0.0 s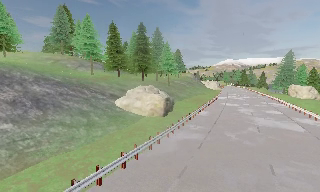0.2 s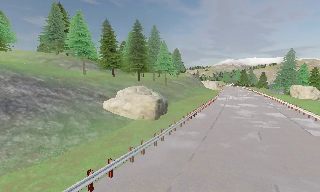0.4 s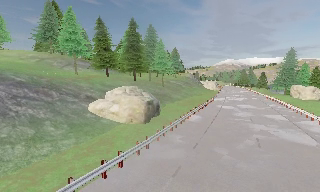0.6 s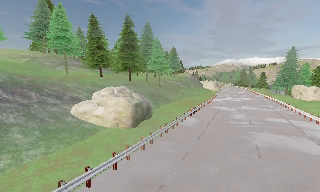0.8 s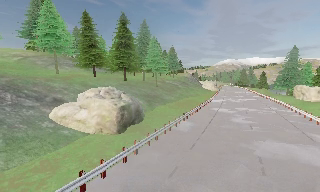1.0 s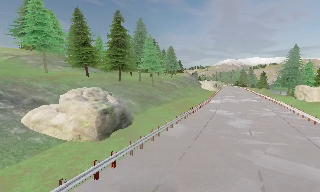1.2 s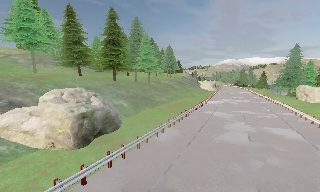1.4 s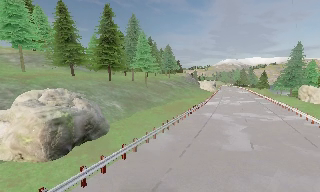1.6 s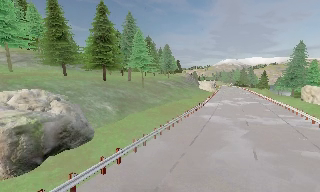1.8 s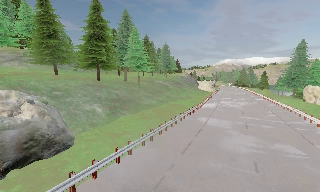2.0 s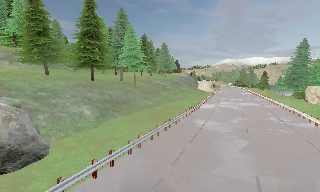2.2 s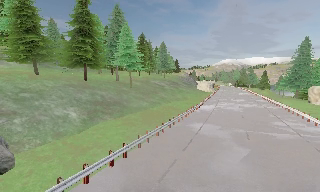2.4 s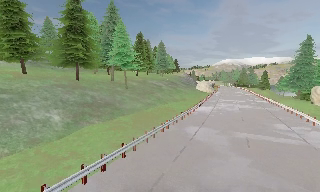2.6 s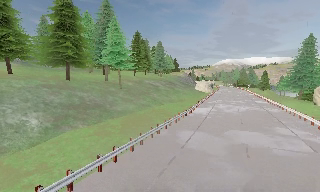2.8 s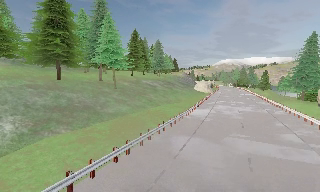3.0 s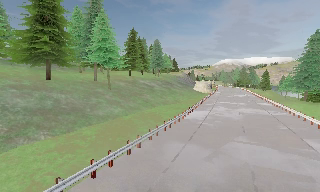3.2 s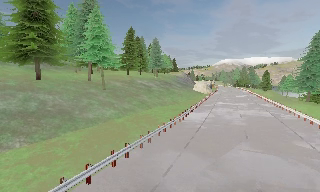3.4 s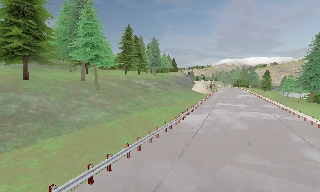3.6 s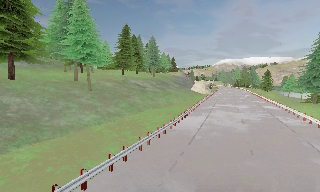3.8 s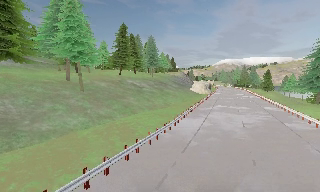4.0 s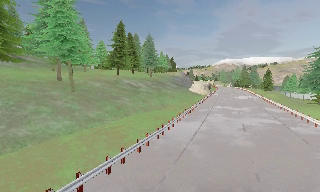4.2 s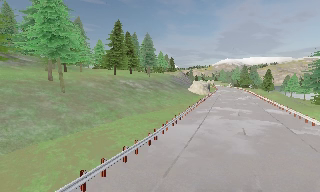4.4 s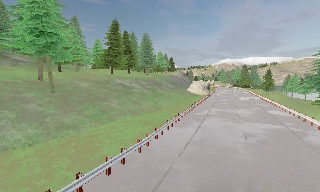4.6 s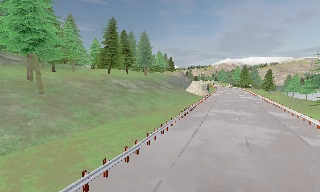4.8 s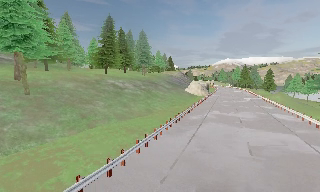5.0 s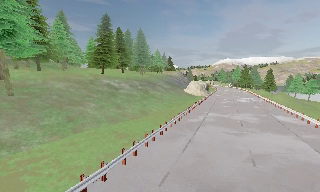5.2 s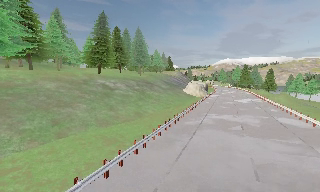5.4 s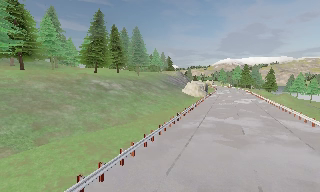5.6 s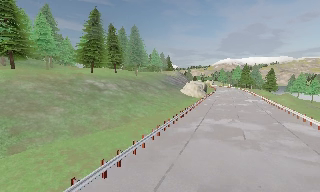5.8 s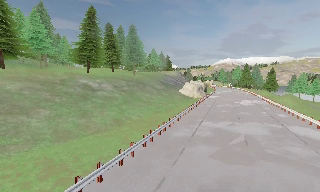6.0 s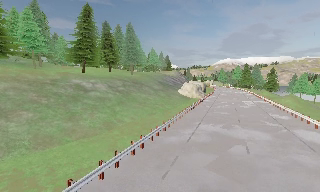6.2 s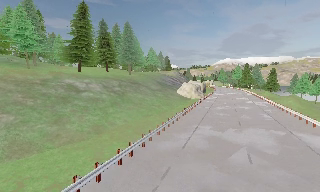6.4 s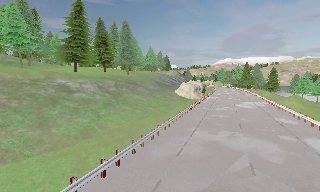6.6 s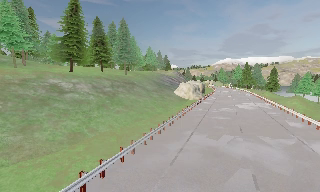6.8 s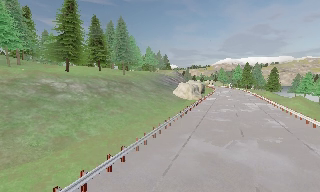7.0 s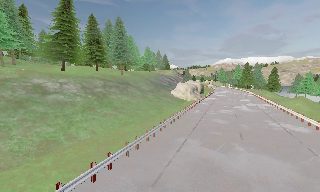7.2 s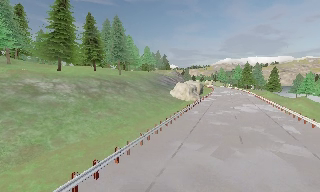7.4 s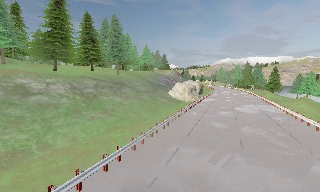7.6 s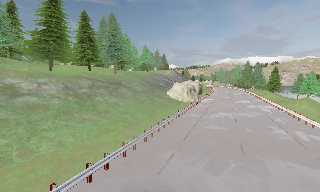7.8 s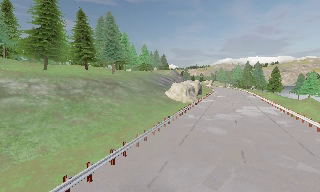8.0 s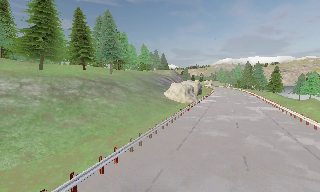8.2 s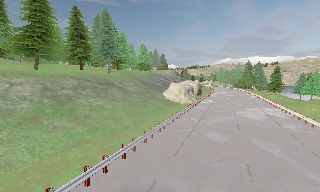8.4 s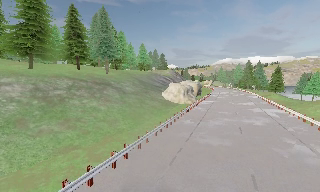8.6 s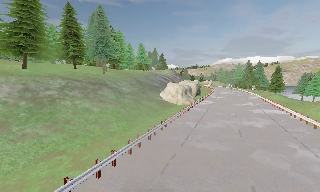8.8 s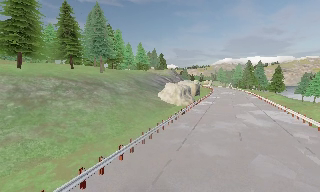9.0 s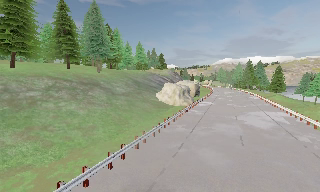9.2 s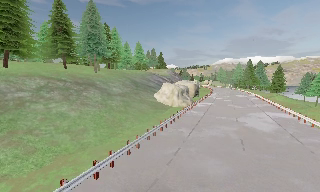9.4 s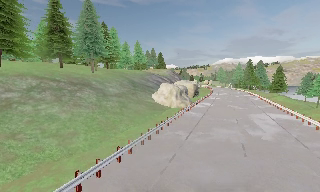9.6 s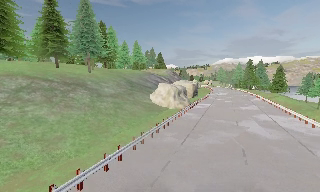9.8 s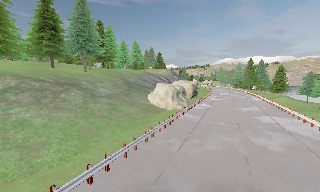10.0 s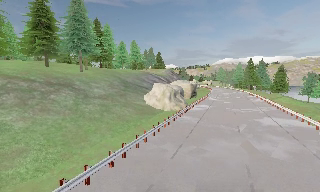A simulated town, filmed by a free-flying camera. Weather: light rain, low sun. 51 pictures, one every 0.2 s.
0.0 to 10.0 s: The camera travels forward and to its right, about 60 m, so what stands in front looms larger. It loses speed.
The film runs forward here.
